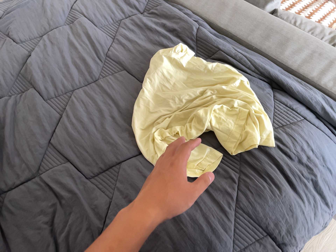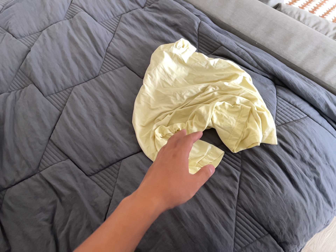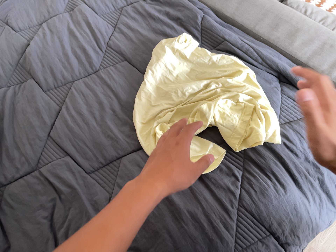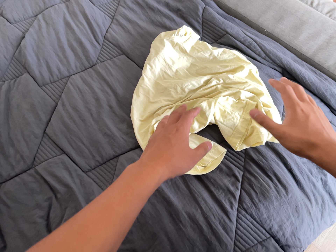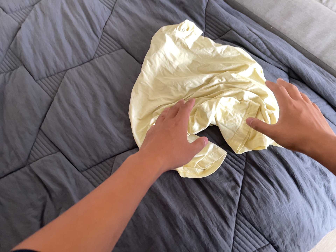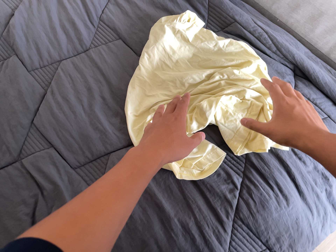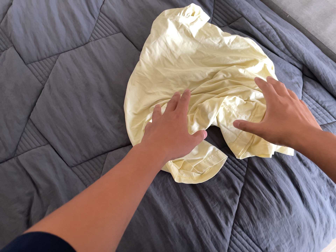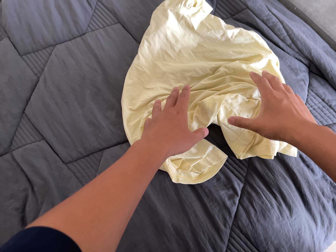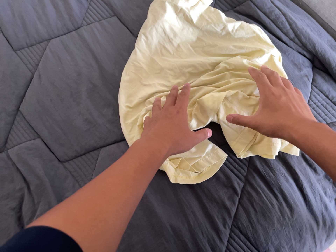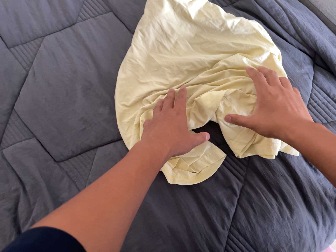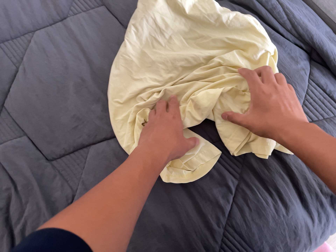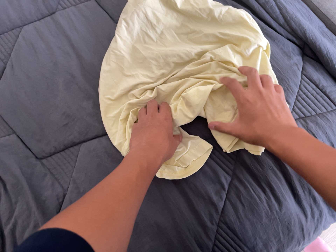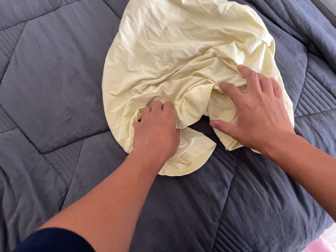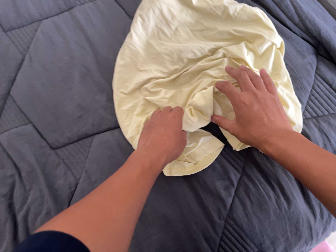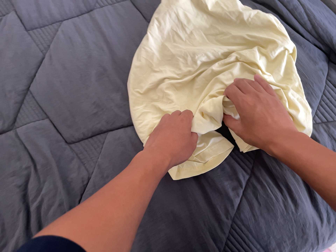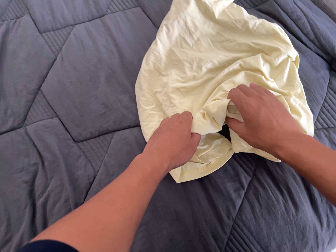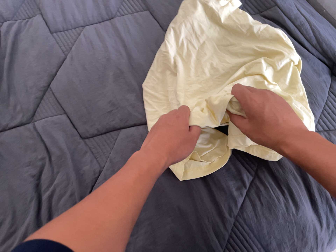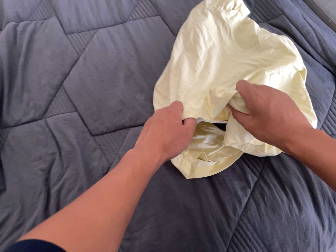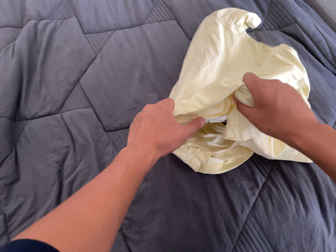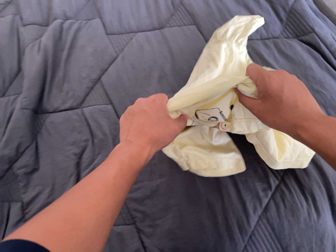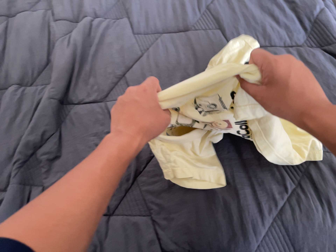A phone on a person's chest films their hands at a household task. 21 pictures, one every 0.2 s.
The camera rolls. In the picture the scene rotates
clockwise.
0.0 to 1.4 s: The camera travels forward and toward the top of its view, about 20 cm, so what stands in front looms larger. Its aim tips toward the bottom of its view by about 15 degrees.
1.4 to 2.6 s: The camera shifts only a little, or ends up much as it began.
2.6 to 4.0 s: The camera travels backward, toward the bottom of its view and to its left, about 22 cm, so what stands in front gets smaller. Its aim tips toward the top of its view by about 10 degrees. It rolls about its line of sight by about 20 degrees, and the scene rotates clockwise.
The film runs forward here.
